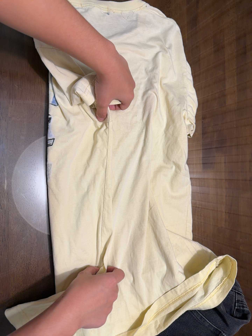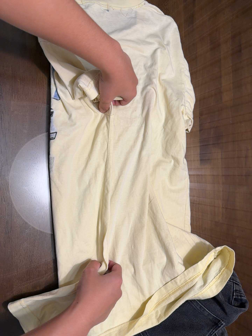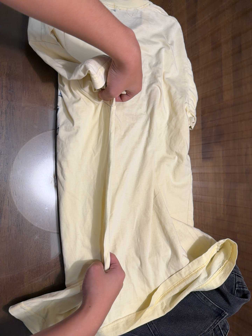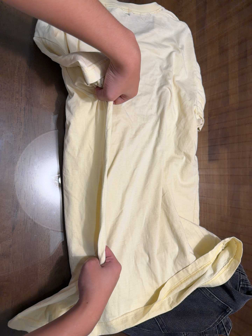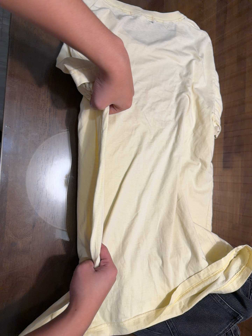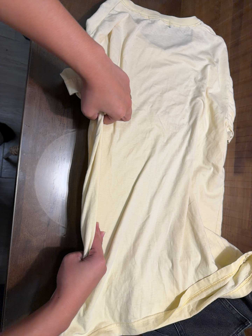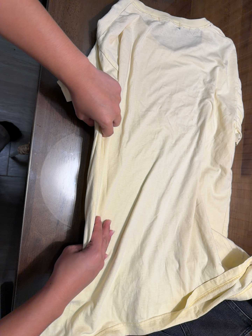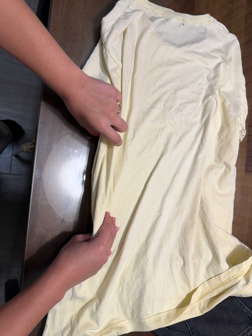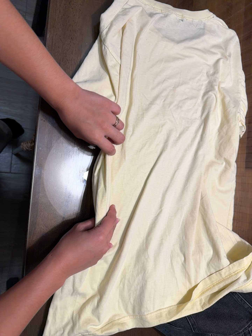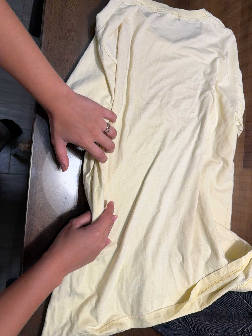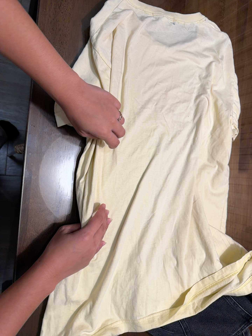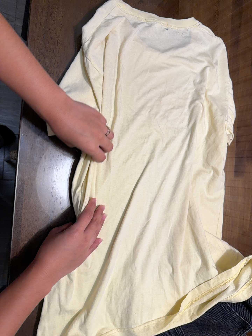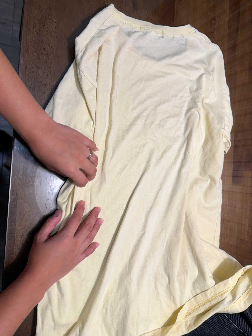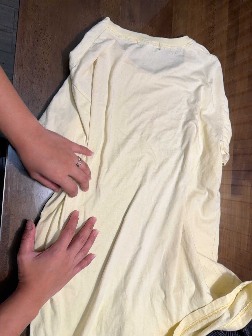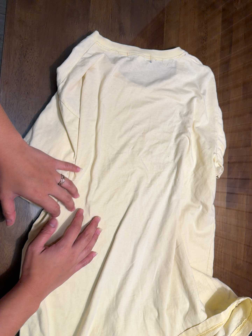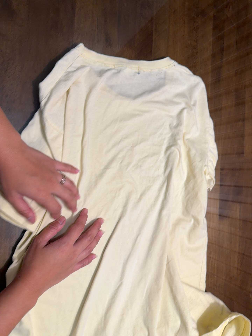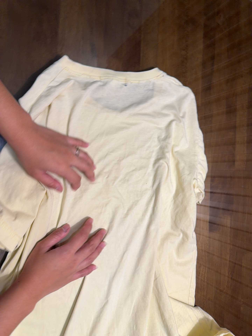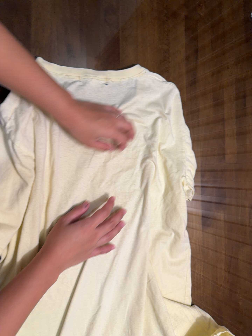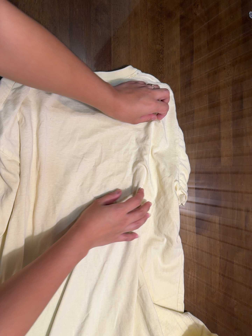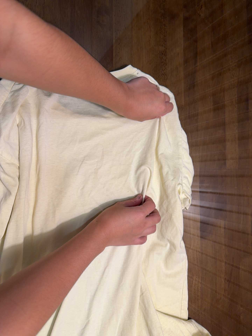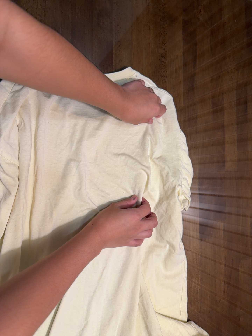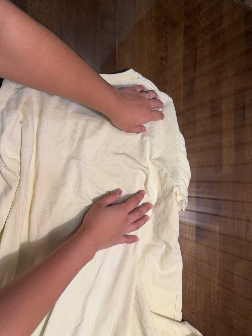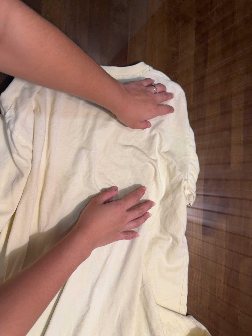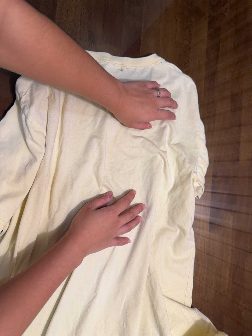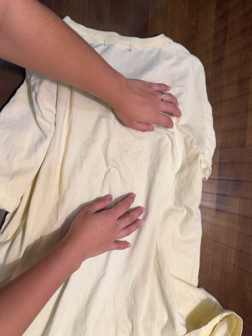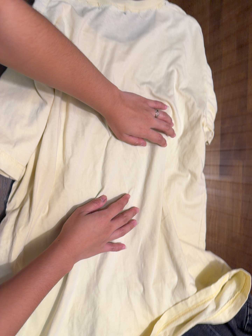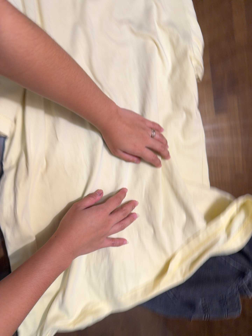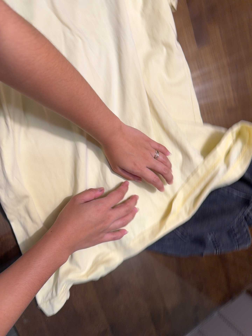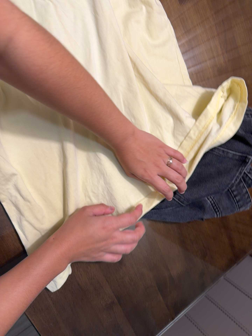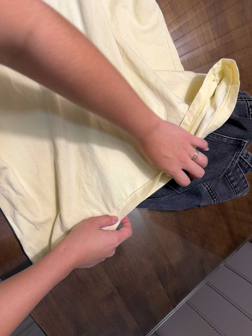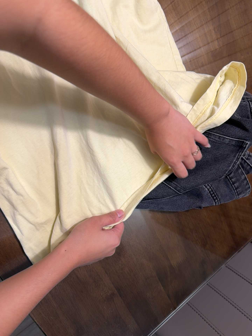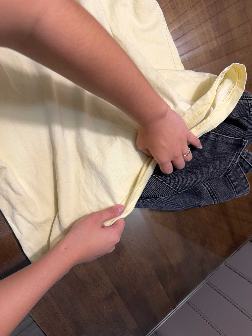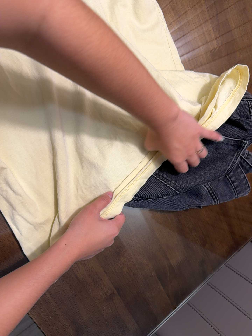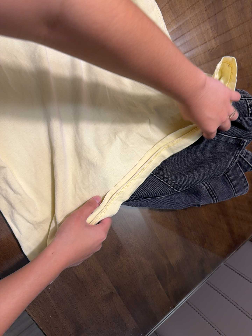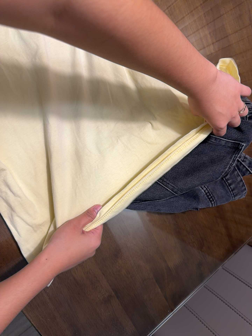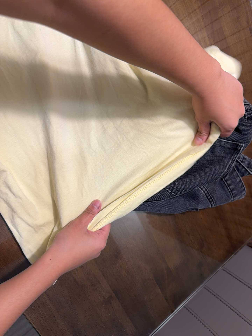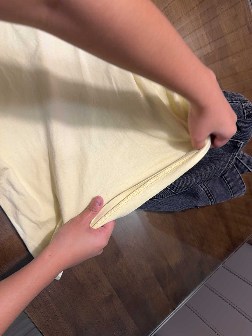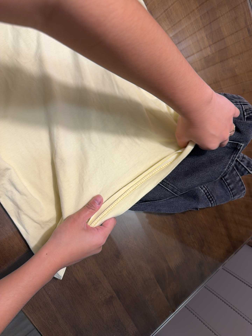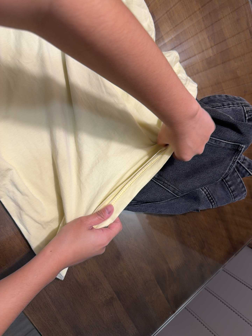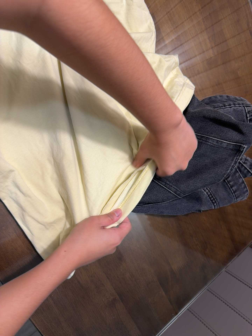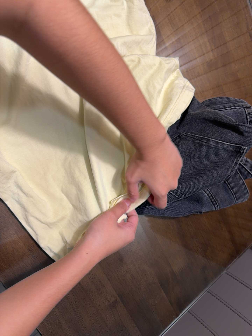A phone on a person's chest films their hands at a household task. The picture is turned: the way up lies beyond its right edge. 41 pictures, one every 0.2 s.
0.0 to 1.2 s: The camera travels to its left and backward, about 12 cm, so close, fixed things drift to the right.
1.2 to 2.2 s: The camera shifts only a little, or ends up much as it began.
2.2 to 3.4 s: The camera travels toward the top of its view, to its right and forward, about 18 cm, so close, fixed things drift downward.
3.4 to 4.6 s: The camera shifts only a little, or ends up much as it began.
4.6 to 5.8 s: The camera travels toward the bottom of its view, about 22 cm, so close, fixed things drift upward. Its aim tips toward the bottom of its view by about 20 degrees, and the scene shifts upward. It rolls about its line of sight by about 30 degrees, and the scene rotates counterclockwise.
5.8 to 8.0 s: The camera shifts only a little, or ends up much as it began.
The film runs backward here.
